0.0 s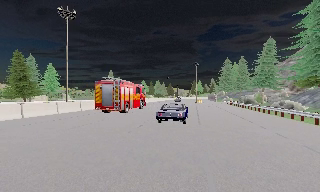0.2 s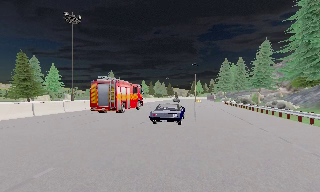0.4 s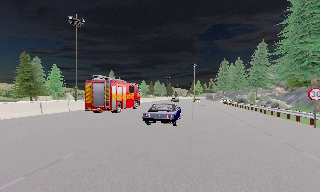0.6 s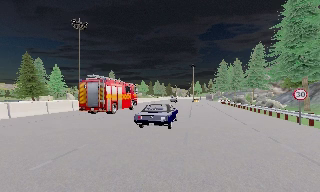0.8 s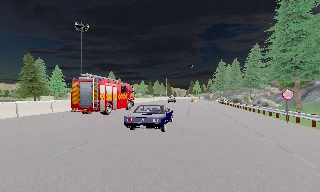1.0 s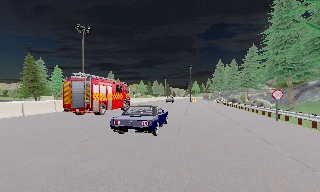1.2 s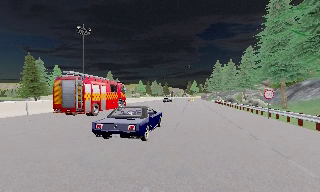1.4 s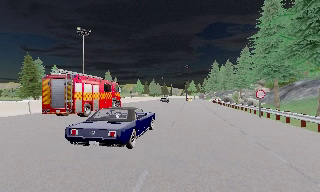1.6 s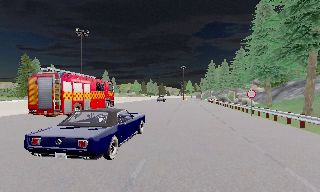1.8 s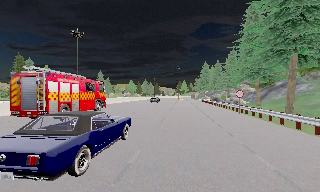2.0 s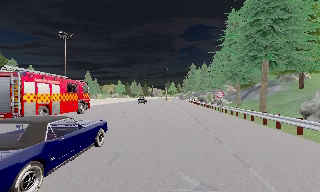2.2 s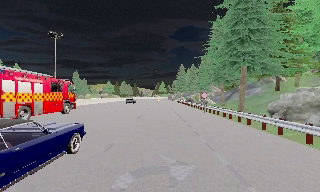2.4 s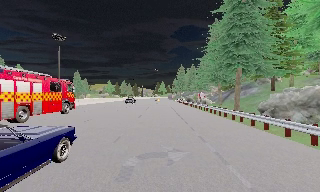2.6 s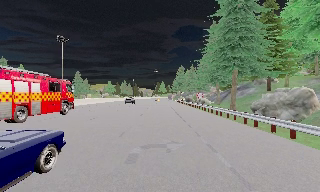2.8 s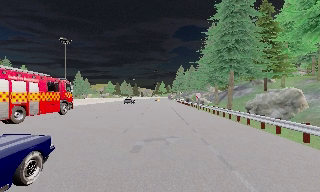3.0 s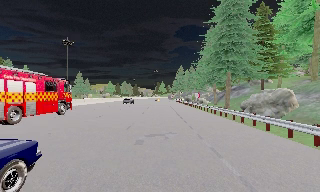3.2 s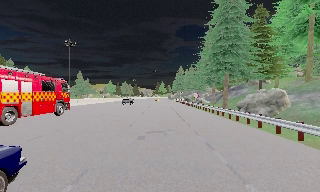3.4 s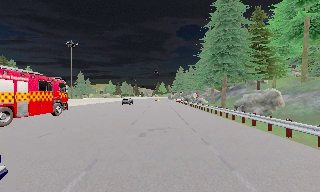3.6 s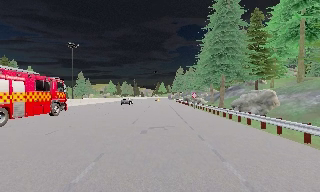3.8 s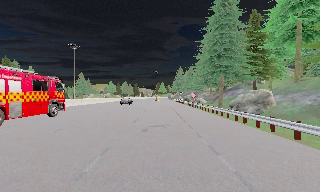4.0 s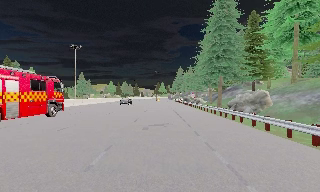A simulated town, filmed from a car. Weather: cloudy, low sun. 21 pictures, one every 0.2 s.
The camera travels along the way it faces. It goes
backward.
0.0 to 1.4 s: The camera travels backward, about 6 m, so what stands in front gets smaller. It loses speed.
1.4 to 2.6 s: The camera pans to its right, which is clockwise from overhead, by about 10 degrees. It travels backward, about 5 m, so what stands in front gets smaller.
2.6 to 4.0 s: The camera travels backward, about 4 m, so what stands in front gets smaller. It loses speed.
The film runs backward here.
